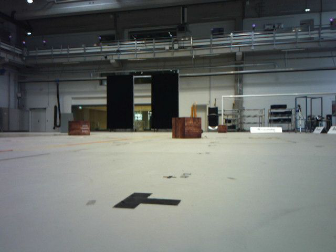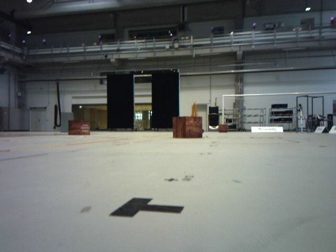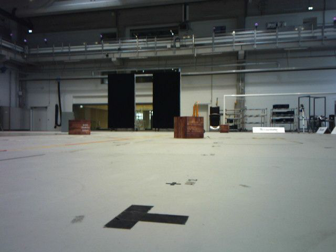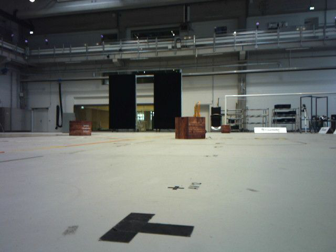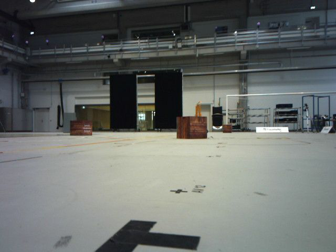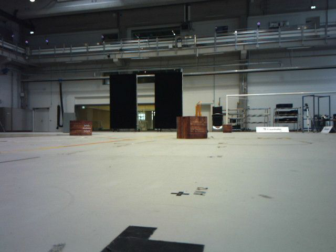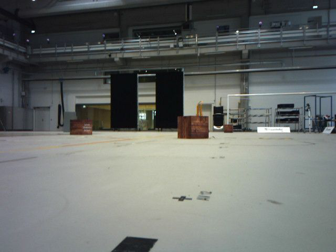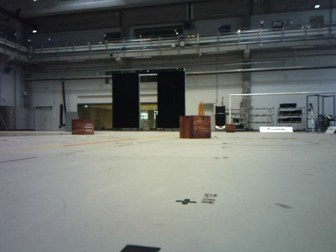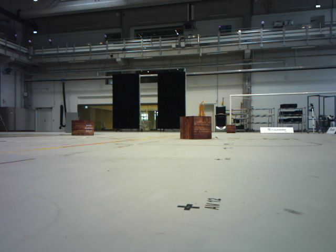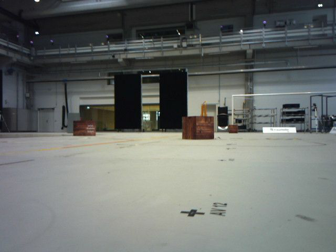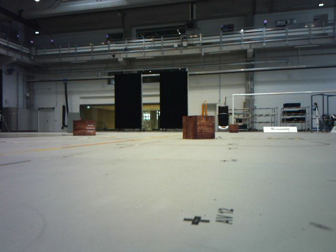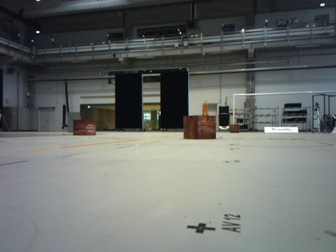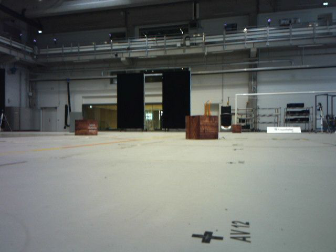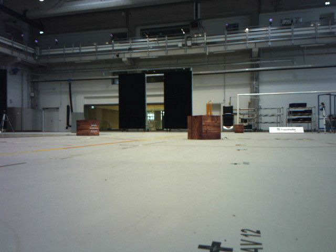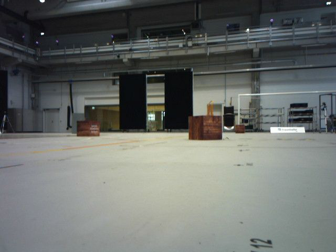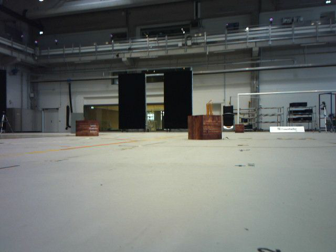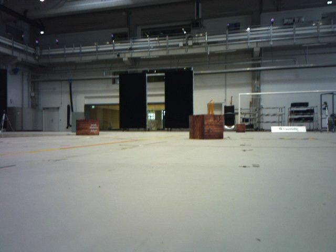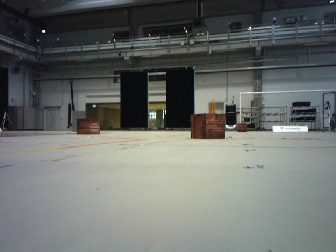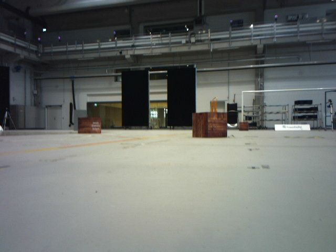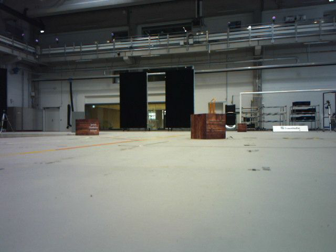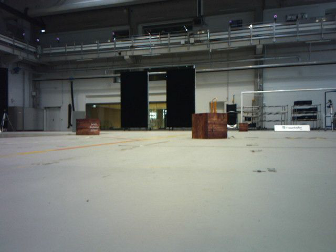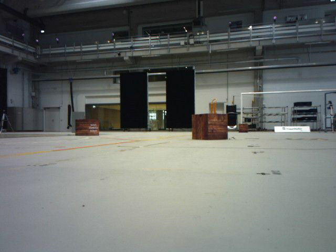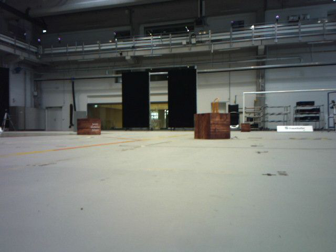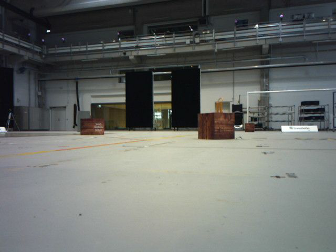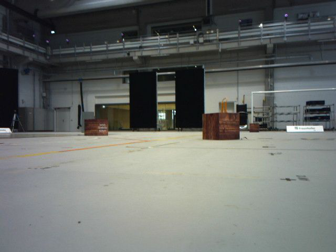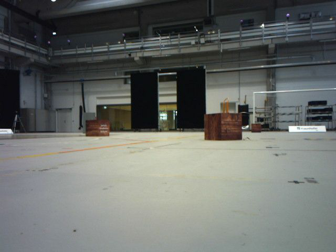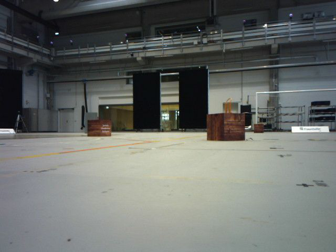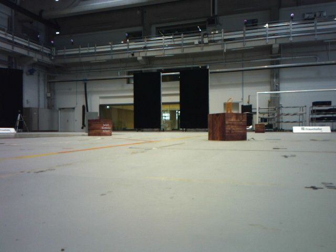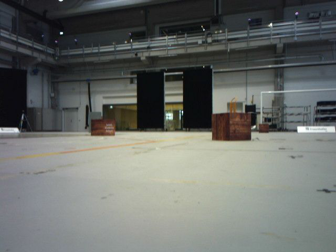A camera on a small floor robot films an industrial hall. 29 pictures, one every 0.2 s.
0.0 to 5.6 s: The camera travels forward, about 1.2 m, so what stands in front looms larger.
The film runs forward here.
